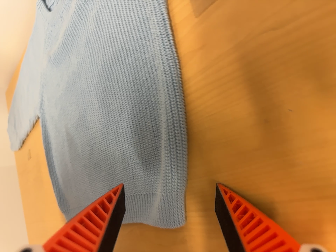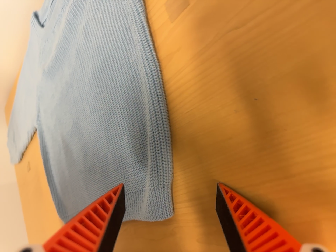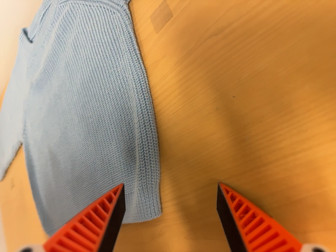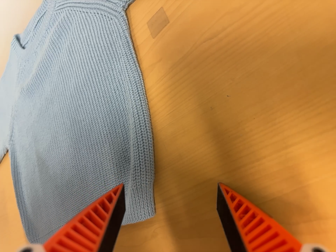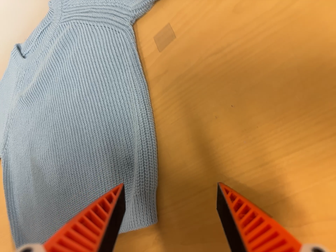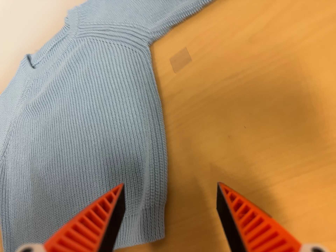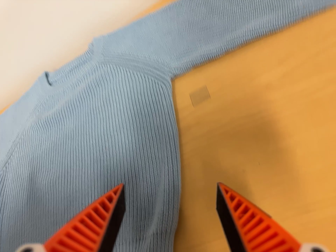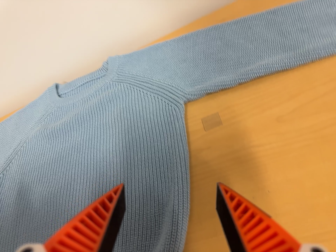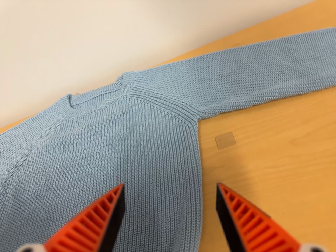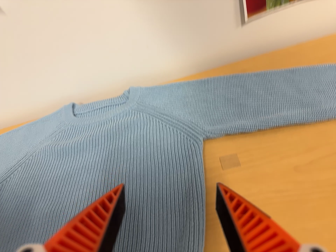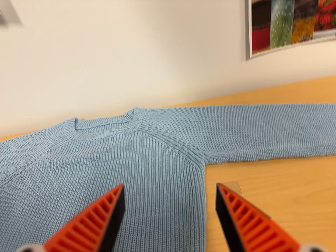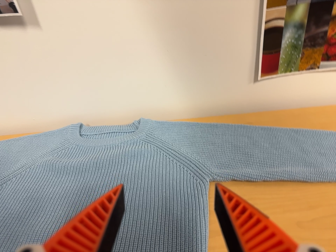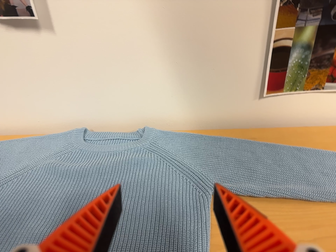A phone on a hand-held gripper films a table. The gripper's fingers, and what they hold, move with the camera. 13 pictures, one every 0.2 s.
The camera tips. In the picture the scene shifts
downward.
The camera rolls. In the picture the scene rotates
clockwise.
0.0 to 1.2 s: The camera pans to its right by about 15 degrees. It travels backward, to its left and toward the bottom of its view, about 12 cm, so what stands in front gets smaller. Its aim tips toward the top of its view by about 25 degrees, and the scene shifts downward. It rolls about its line of sight by about 10 degrees, and the scene rotates clockwise.
1.2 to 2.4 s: The camera travels to its left, about 14 cm. Its aim tips toward the top of its view by about 25 degrees, and the scene shifts downward. It rolls about its line of sight by about 30 degrees, and the scene rotates clockwise.
The film runs backward here.
